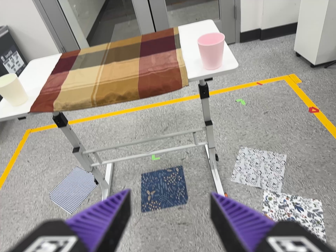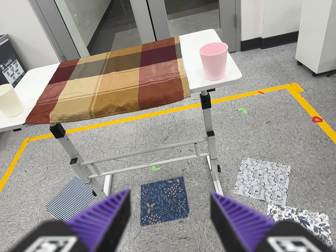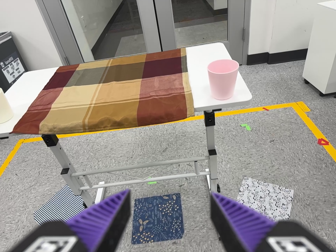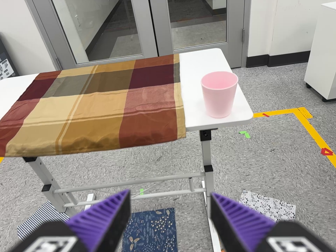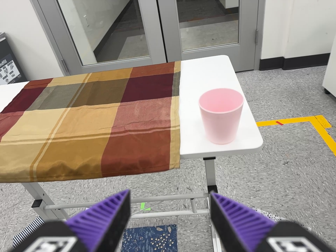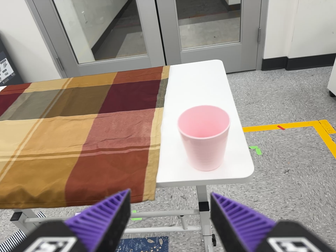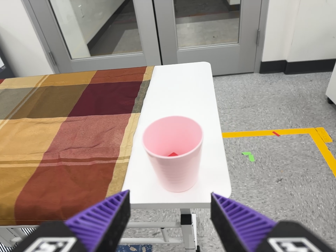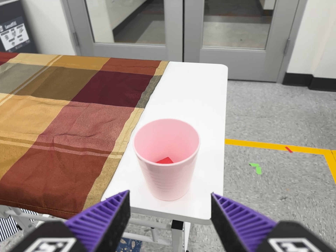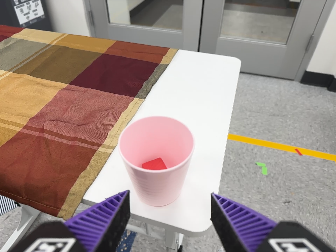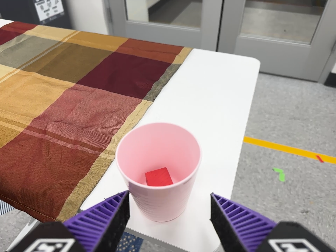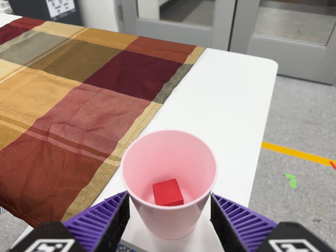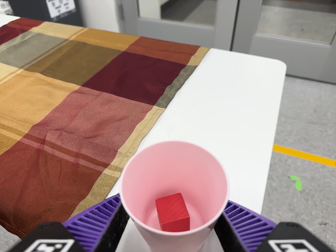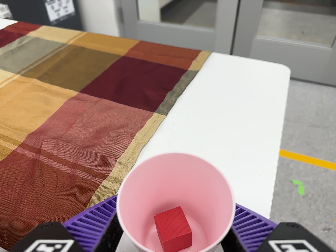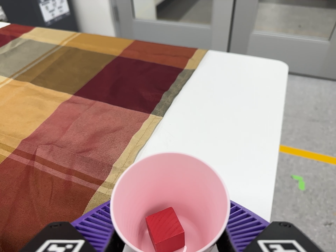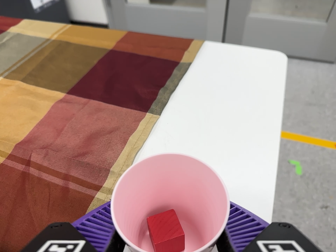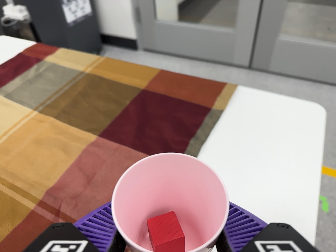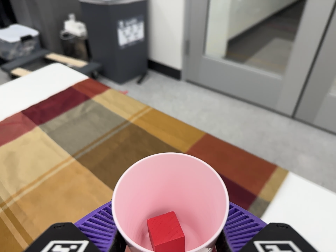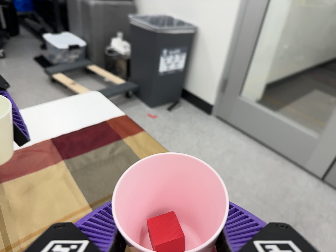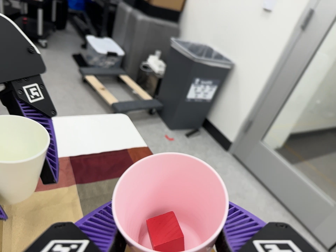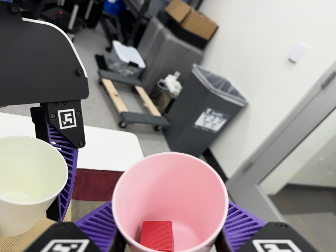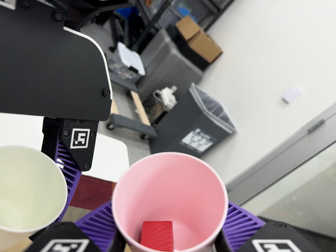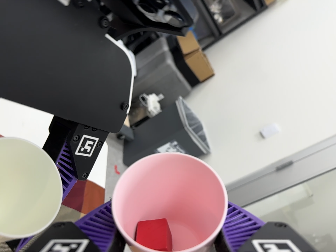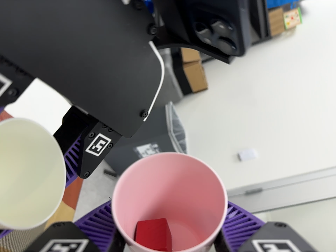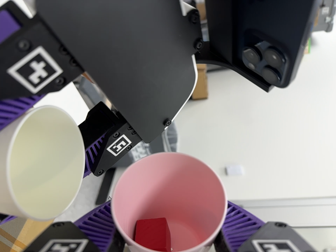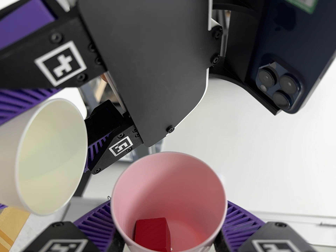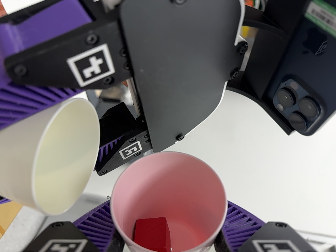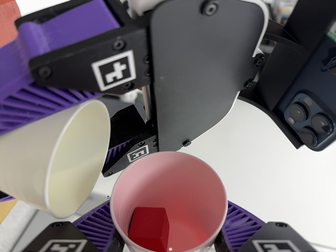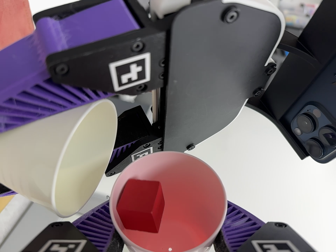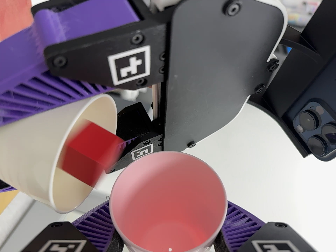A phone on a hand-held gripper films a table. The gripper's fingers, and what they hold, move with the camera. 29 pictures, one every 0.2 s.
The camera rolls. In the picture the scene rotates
clockwise.
0.0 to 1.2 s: The camera travels forward and toward the top of its view, about 50 cm, so what stands in front looms larger. It rolls about its line of sight by about 10 degrees, and the scene rotates clockwise.
1.2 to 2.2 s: The camera pans to its left by about 10 degrees. It travels forward and toward the top of its view, about 14 cm, so what stands in front looms larger. It rolls about its line of sight by about 20 degrees, and the scene rotates clockwise.
2.2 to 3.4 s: The scene slides to the right, as the camera pans about 15 degrees to its left. It travels toward the top of its view, about 26 cm, so close, fixed things drift downward. Its aim tips toward the top of its view by about 10 degrees, and the scene shifts downward. It rolls about its line of sight by about 25 degrees, and the scene rotates clockwise.
3.4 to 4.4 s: The camera travels toward the top of its view and to its left, about 20 cm, so close, fixed things drift downward. Its aim tips toward the top of its view by about 10 degrees, and the scene shifts downward. It rolls about its line of sight by about 65 degrees, and the scene rotates clockwise.
4.4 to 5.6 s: The camera travels to its left, about 9 cm. It rolls about its line of sight by about 30 degrees, and the scene rotates clockwise.
The film runs forward here.
